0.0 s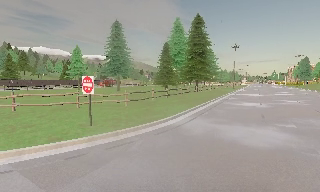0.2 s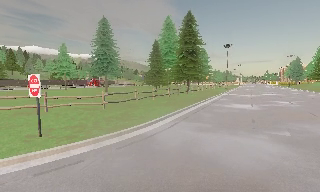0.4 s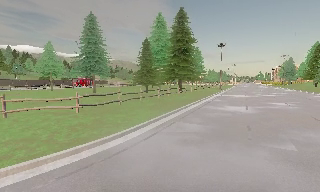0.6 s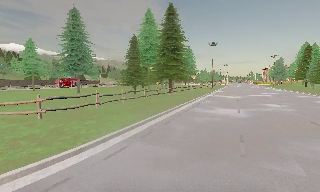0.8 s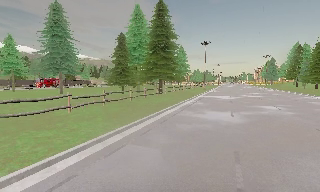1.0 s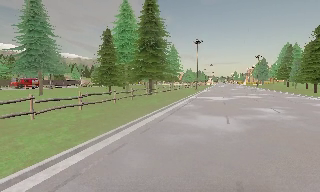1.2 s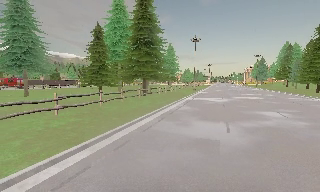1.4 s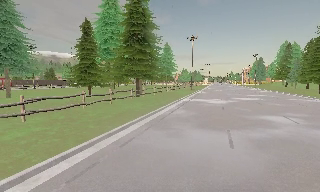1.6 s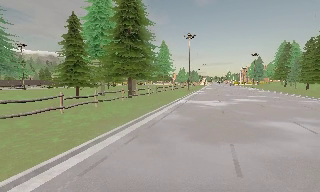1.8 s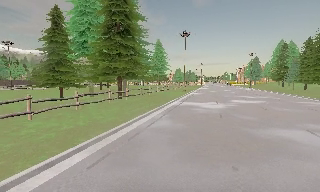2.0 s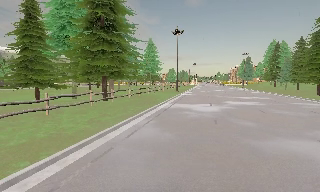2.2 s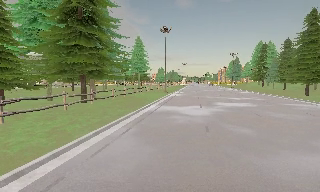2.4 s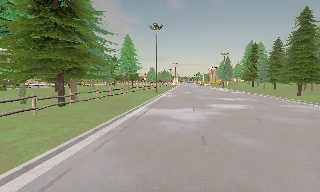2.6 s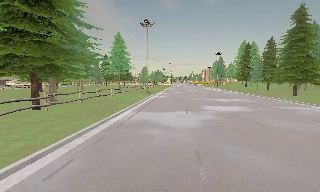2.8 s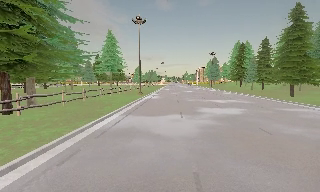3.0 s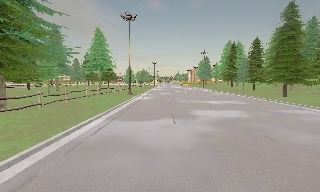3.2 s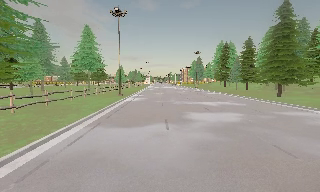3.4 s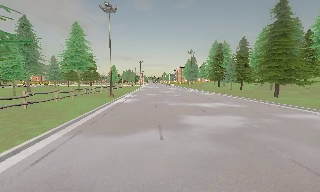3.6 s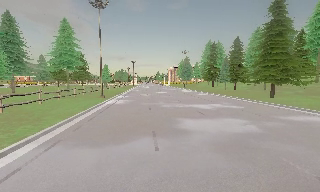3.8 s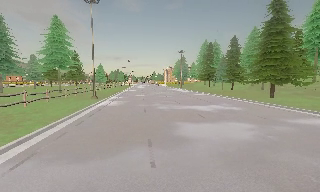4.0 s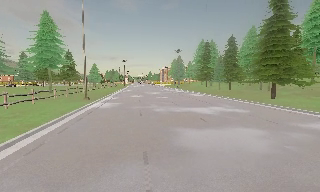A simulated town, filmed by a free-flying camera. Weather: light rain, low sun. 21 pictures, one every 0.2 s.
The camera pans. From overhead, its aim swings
clockwise.
The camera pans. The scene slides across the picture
to the left.
0.0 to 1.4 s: The scene slides to the left, as the camera pans about 10 degrees to its right. It travels forward and to its right, about 12 m, so what stands in front looms larger.
1.4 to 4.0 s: The camera swings to its right by about 30 degrees, and the scene slides to the left. It travels forward, about 17 m, so what stands in front looms larger.
The film runs forward here.
